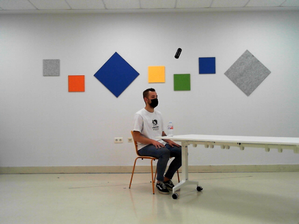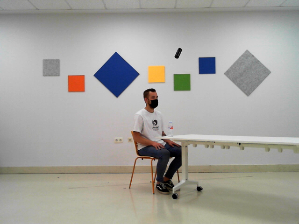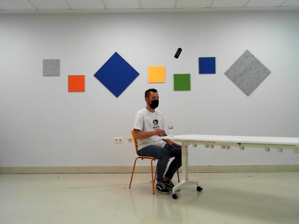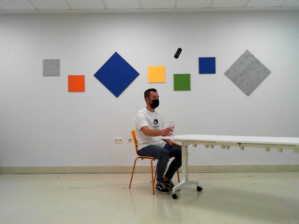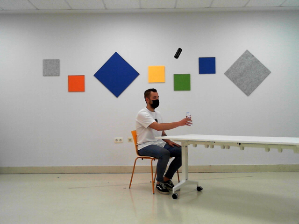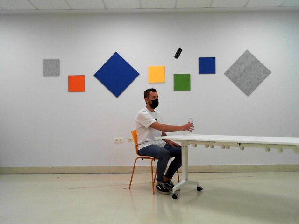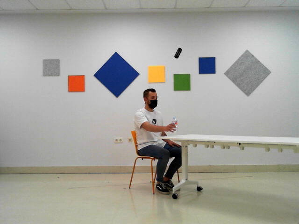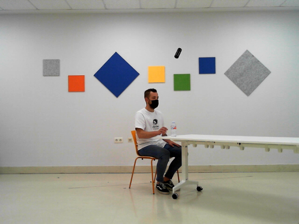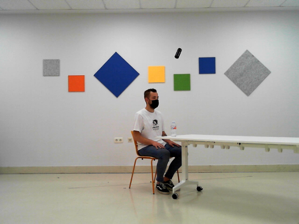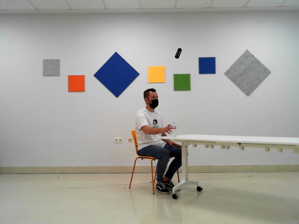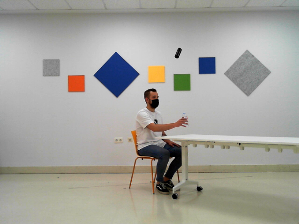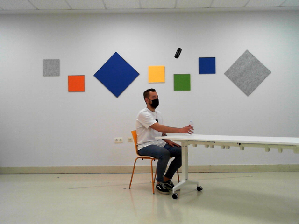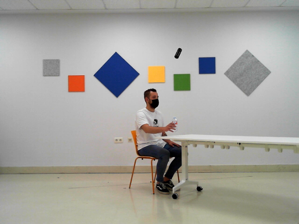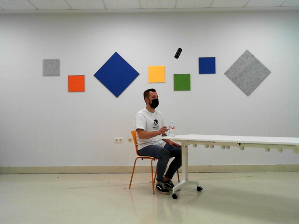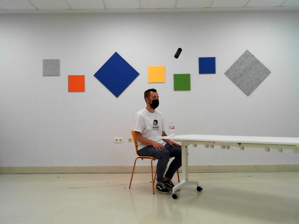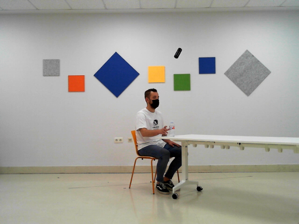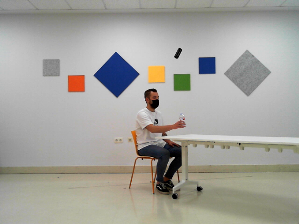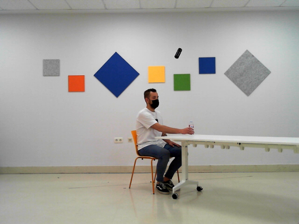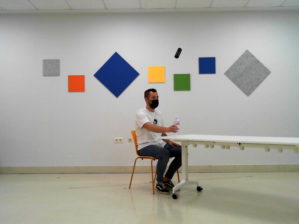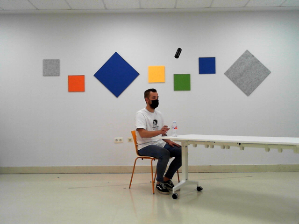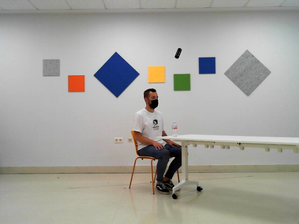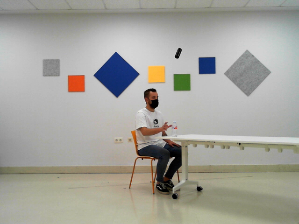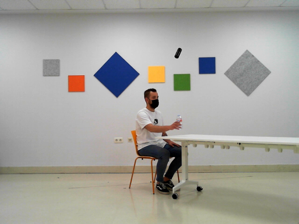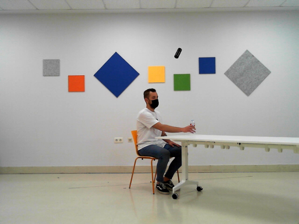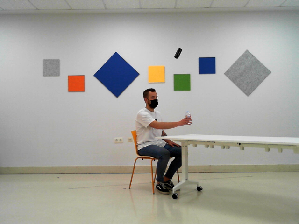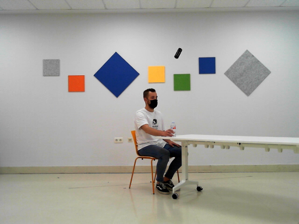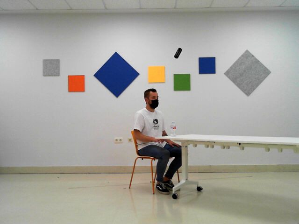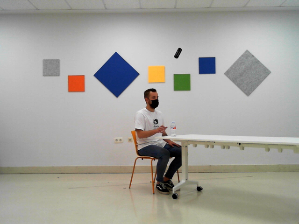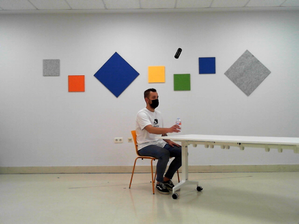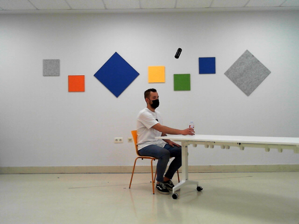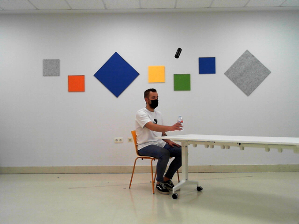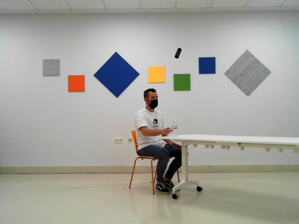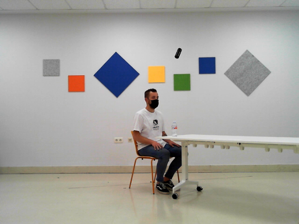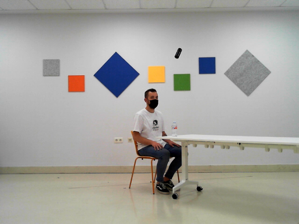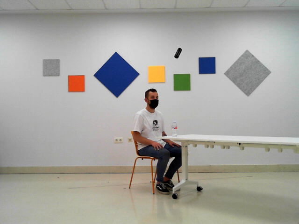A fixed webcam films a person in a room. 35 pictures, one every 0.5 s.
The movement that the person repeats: Move a bottle from side to side, right hand.
